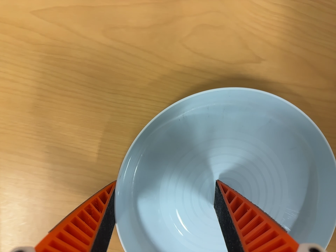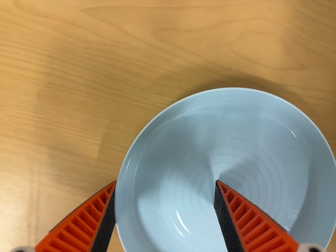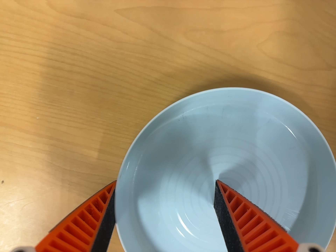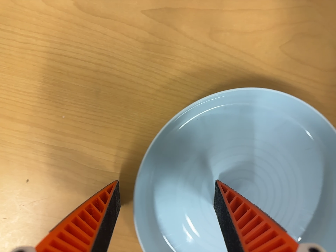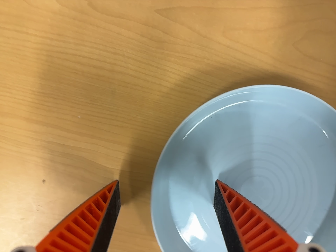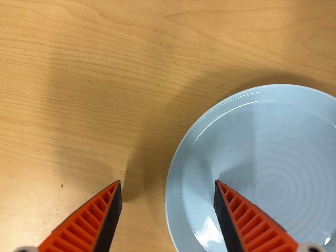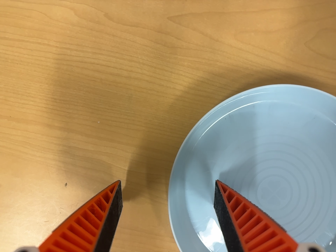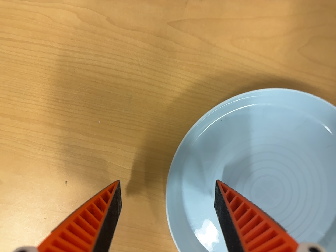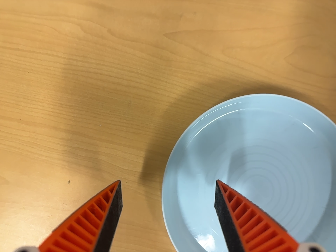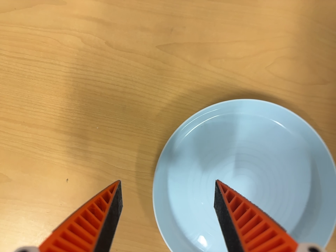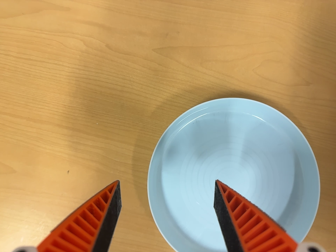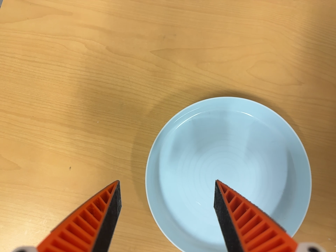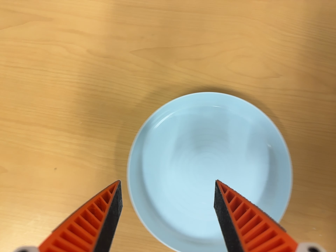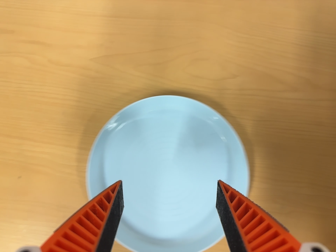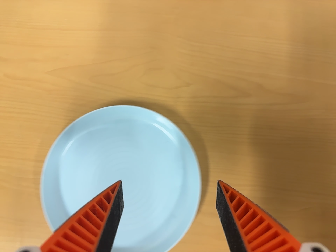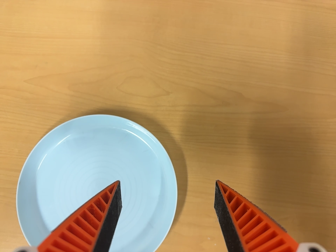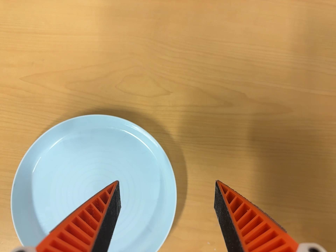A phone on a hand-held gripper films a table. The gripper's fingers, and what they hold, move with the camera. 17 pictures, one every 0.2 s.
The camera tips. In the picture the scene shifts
downward.
0.0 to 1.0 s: The camera travels to its left, about 10 cm, so close, fixed things drift to the right.
1.0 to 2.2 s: The camera travels backward and toward the bottom of its view, about 10 cm, so what stands in front gets smaller. Its aim tips toward the top of its view by about 10 degrees.
2.2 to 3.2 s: The camera travels to its right, about 14 cm, so close, fixed things drift to the left.
The film runs backward here.
